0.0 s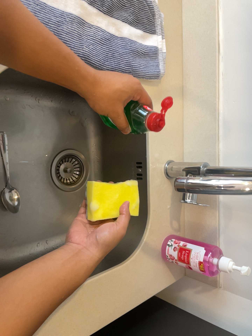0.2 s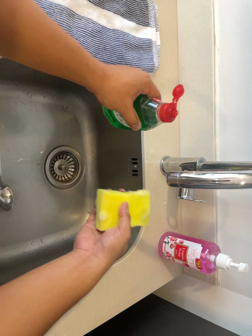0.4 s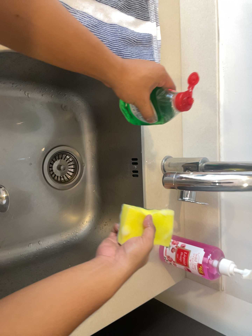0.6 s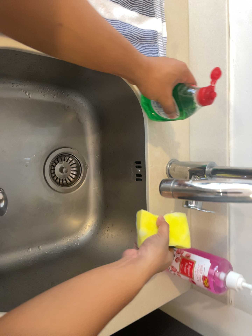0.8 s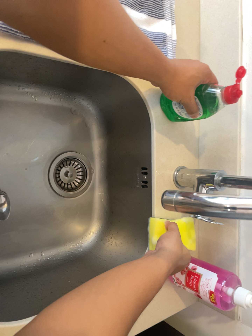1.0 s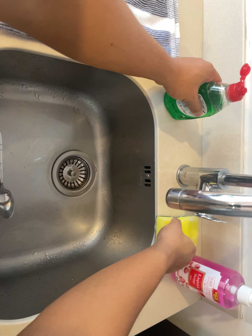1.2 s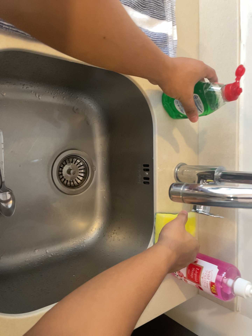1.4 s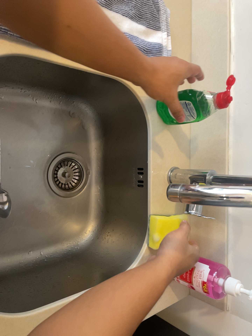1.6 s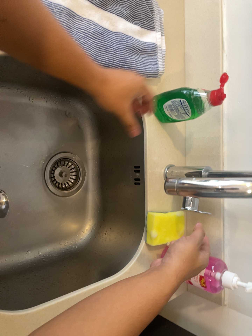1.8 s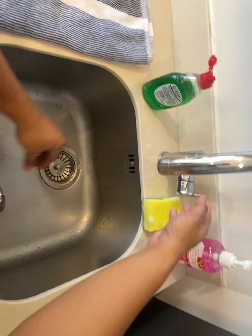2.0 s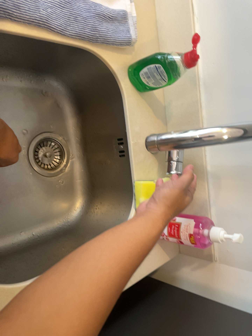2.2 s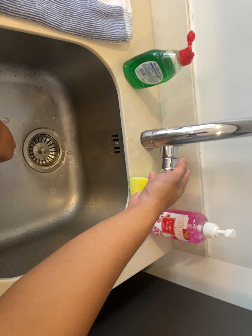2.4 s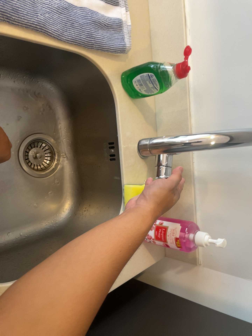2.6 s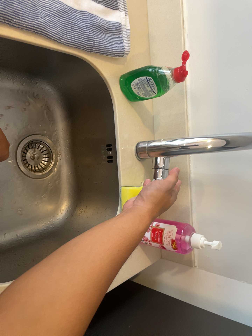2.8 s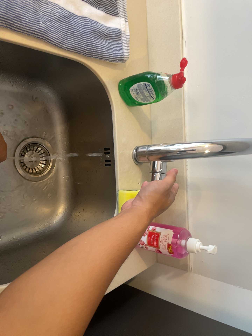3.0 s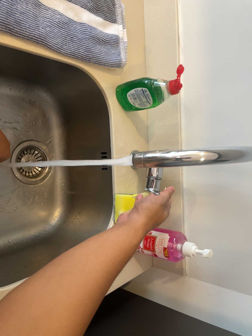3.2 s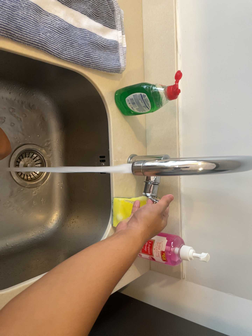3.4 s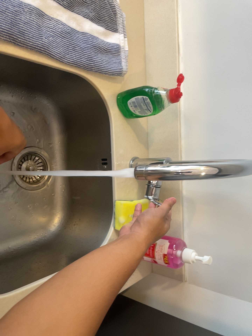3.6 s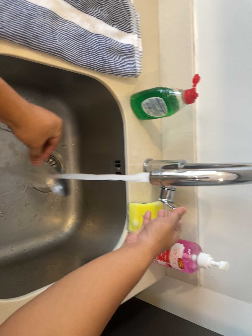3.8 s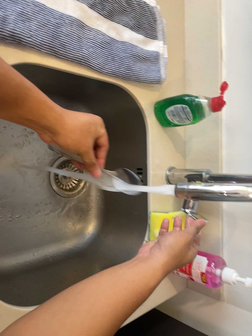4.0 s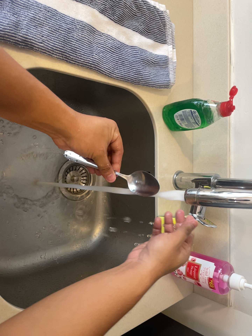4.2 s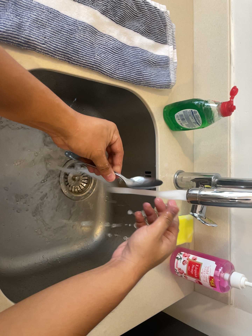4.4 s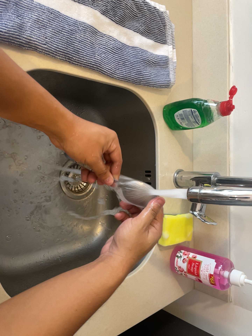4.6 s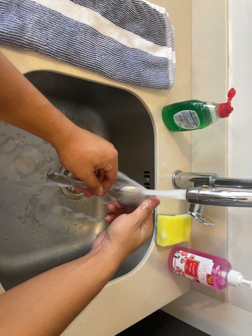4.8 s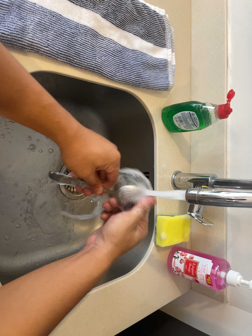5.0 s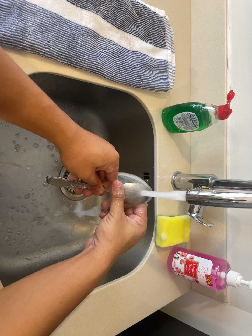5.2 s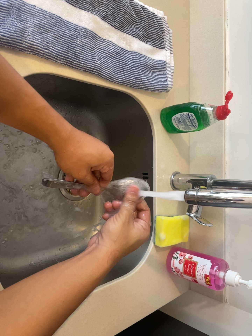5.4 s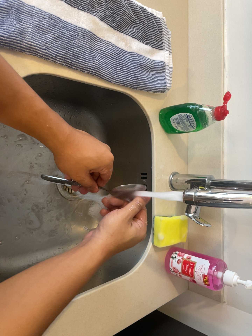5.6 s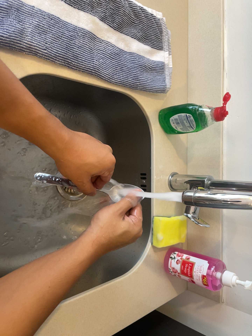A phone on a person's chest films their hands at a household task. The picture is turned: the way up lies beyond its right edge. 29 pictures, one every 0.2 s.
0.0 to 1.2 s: The camera travels forward and to its right, about 8 cm, so what stands in front looms larger.
1.2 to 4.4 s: The camera travels backward and to its left, about 8 cm, so what stands in front gets smaller.
4.4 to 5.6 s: The camera keeps its place and its aim.
The film runs backward here.
